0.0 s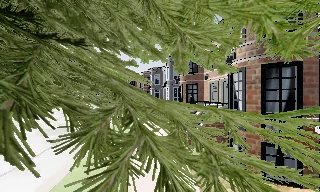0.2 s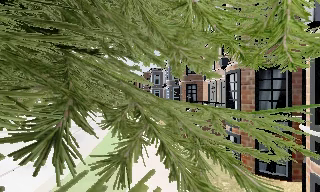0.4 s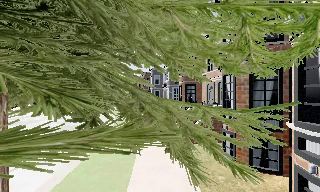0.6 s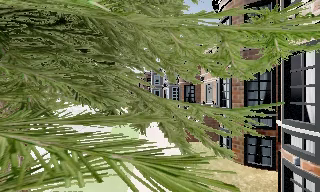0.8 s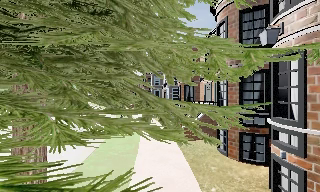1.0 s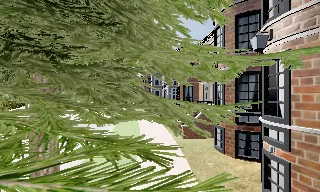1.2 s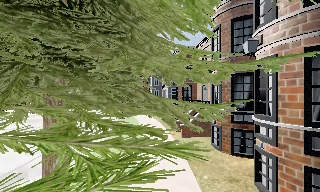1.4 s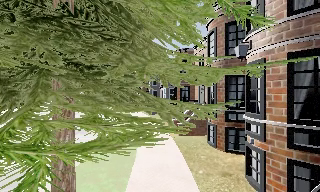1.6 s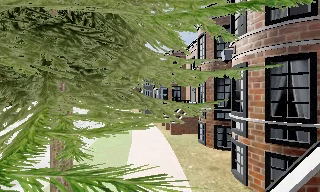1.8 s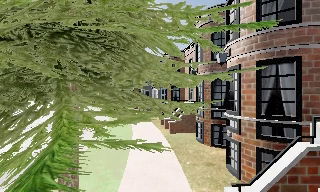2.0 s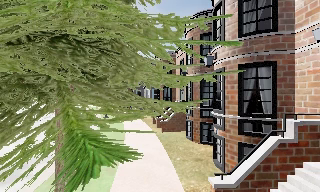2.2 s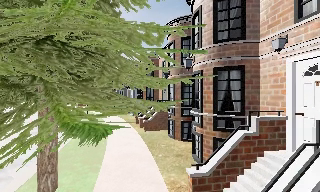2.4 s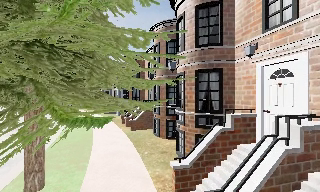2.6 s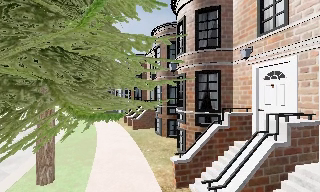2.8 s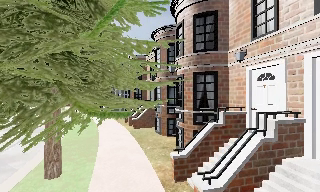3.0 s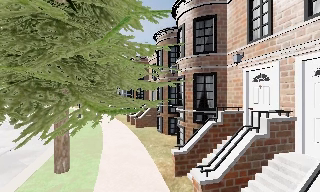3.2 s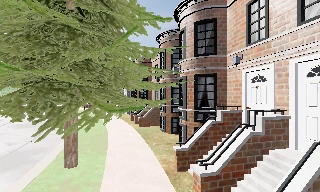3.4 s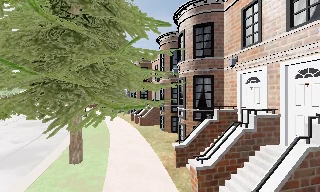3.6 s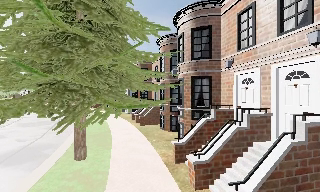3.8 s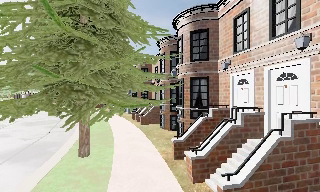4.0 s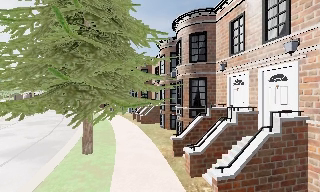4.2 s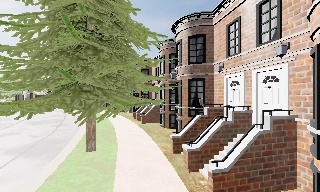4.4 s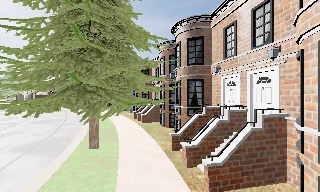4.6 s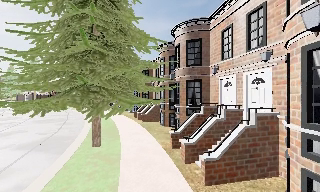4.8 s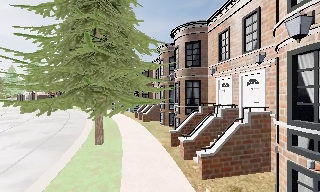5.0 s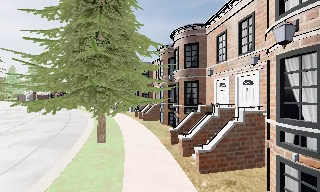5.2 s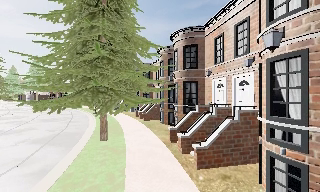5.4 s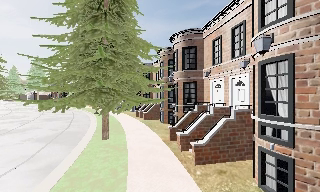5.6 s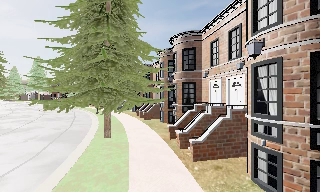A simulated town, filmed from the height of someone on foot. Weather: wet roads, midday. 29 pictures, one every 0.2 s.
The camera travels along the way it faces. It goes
backward.
0.0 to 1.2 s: The camera travels backward, about 2 m, so what stands in front gets smaller.
1.2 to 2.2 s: The camera pans to its right, which is clockwise from overhead, by about 10 degrees. It travels backward, about 1.5 m, so what stands in front gets smaller.
2.2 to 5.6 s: The camera travels backward, about 6 m, so what stands in front gets smaller.
The film runs backward here.
